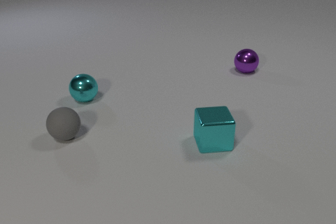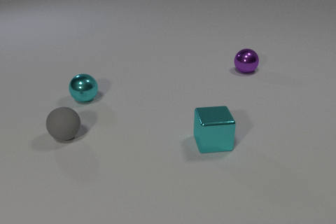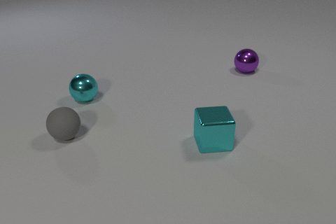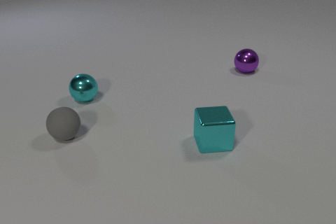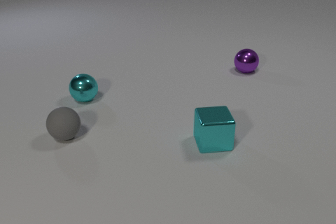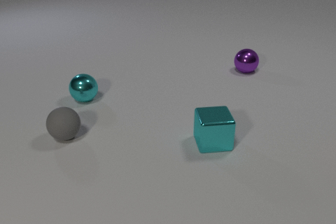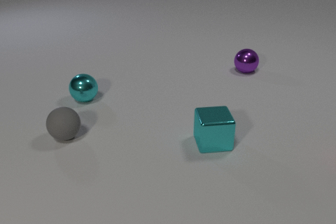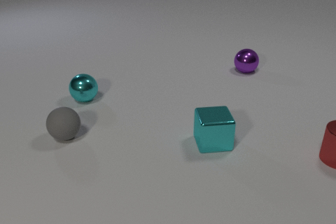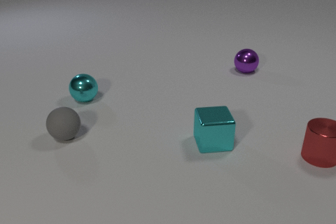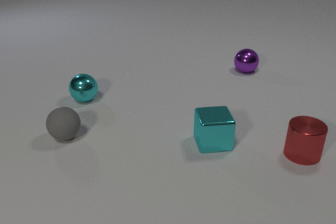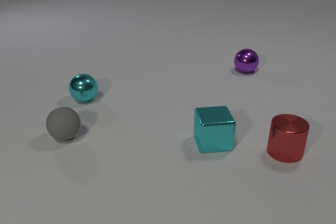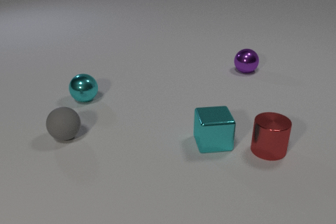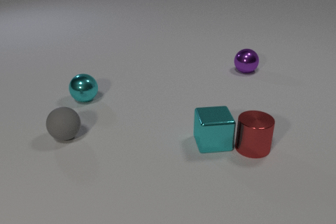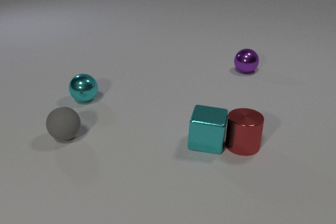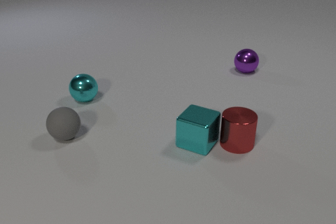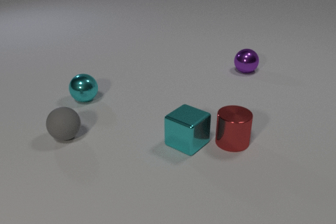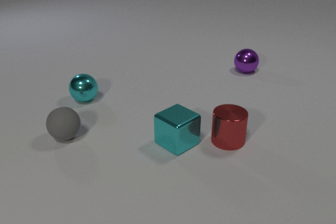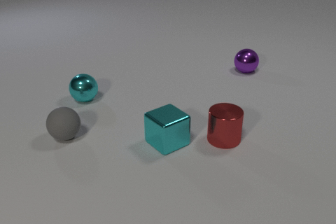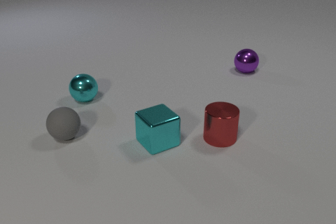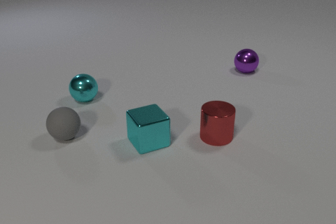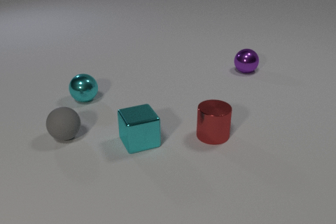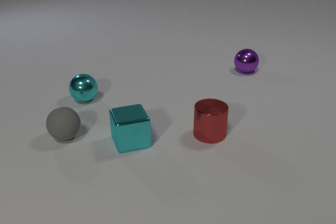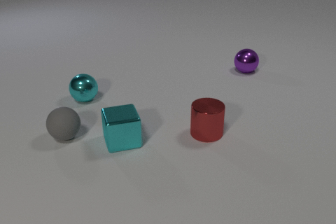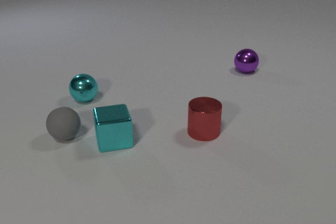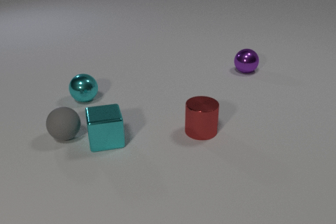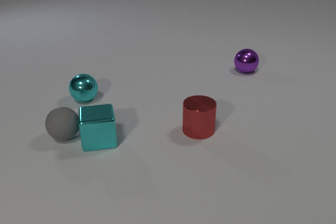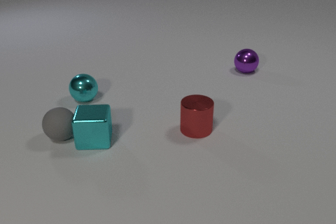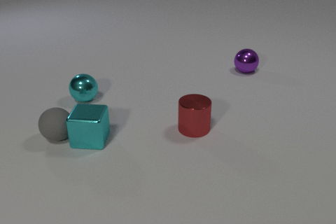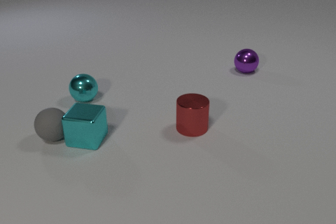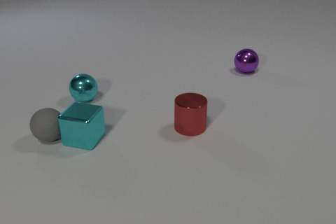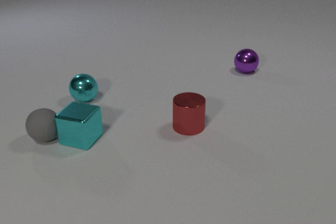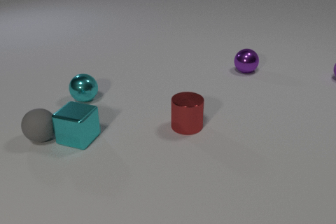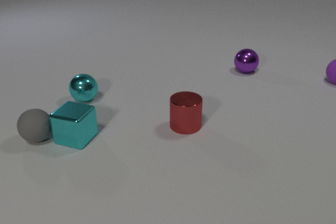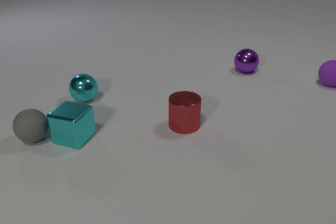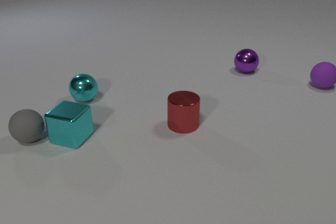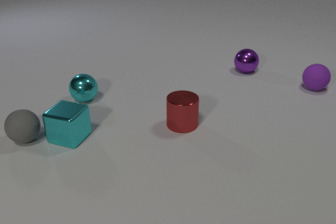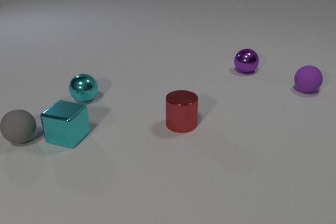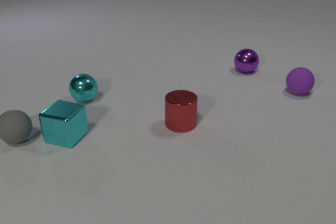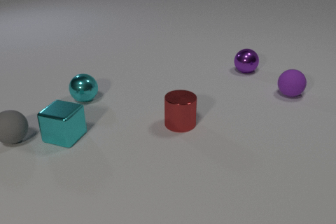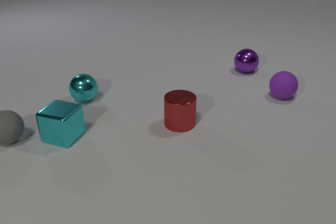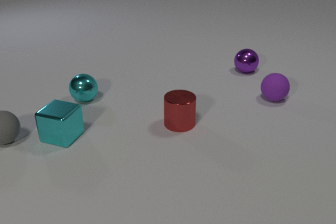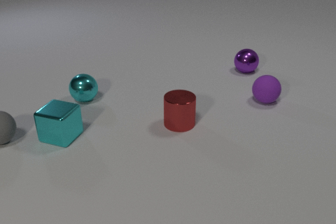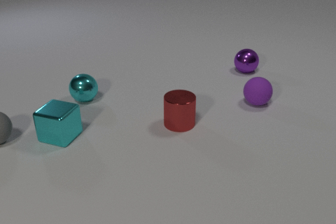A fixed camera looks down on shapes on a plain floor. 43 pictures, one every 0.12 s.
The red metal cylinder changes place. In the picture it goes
to the left.
The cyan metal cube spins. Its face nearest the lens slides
to the left.
0.00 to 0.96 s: The red metal cylinder comes in at the right edge, slides to the left.
0.96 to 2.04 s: The red metal cylinder slides to the left. The cyan metal cube slides to the left, spins so that its near face slides to the left, clockwise seen from above. The red metal cylinder and the cyan metal cube collide.
2.04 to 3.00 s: The red metal cylinder slides to the left and away from the camera. The cyan metal cube slides to the left, spins so that its near face slides to the left, clockwise seen from above. The cyan metal cube and the gray rubber sphere collide.
3.00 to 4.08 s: The red metal cylinder slides to the left and away from the camera. The cyan metal cube slides to the left and away from the camera, spins clockwise seen from above by about 30 degrees, its near face sliding to the left. The purple rubber sphere comes in at the right edge, rolls toward the camera and to the left. The gray rubber sphere rolls to the left.
4.08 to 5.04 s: The cyan metal cube slides to the left. The purple rubber sphere rolls to the left and toward the camera. The gray rubber sphere rolls to the left.
What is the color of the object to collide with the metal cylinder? cyan.
What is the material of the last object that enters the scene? rubber.
How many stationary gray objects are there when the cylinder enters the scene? 1.
